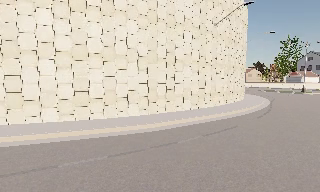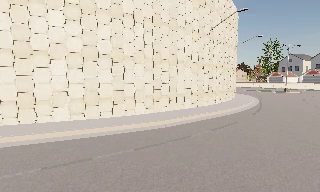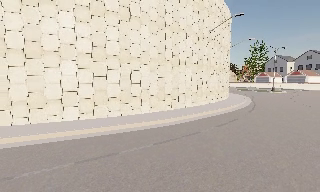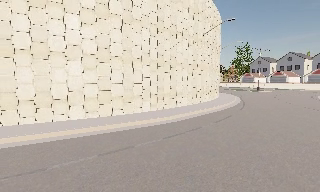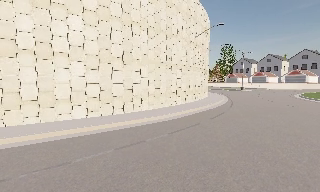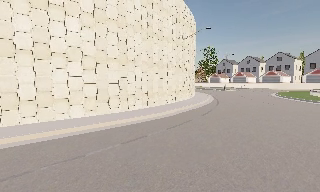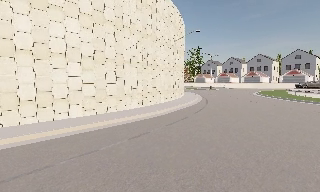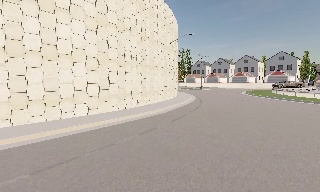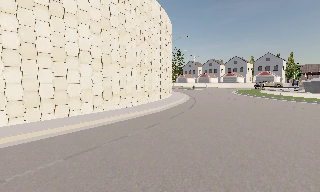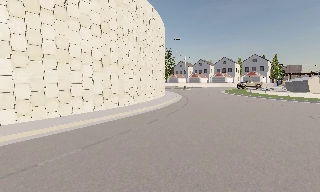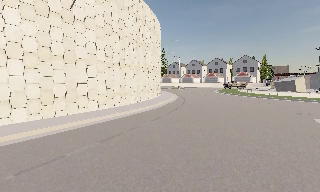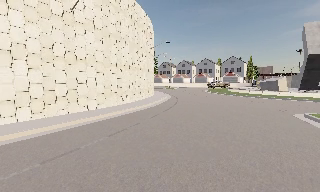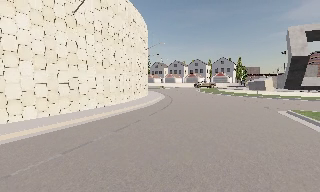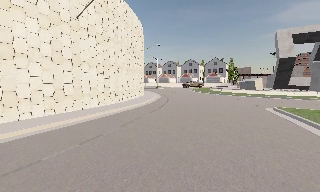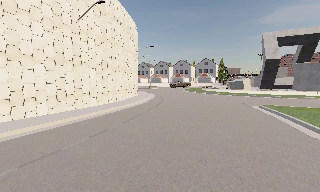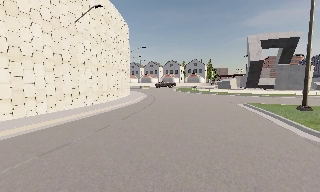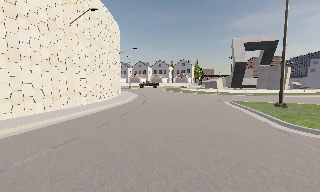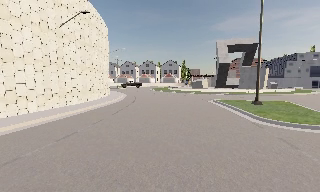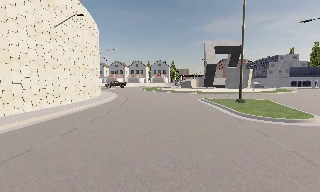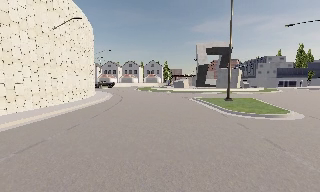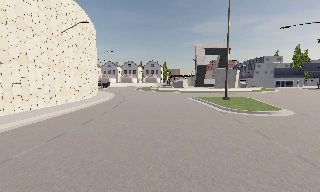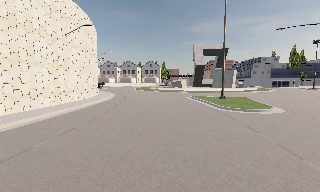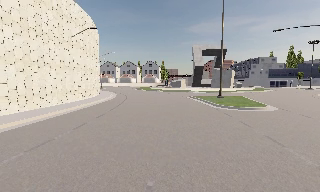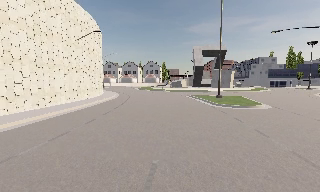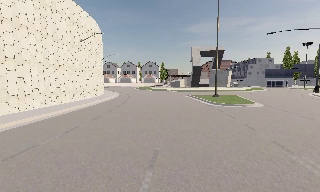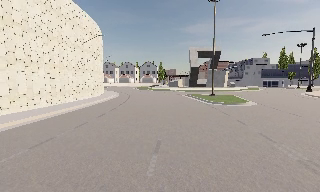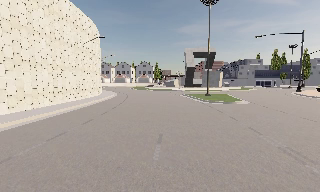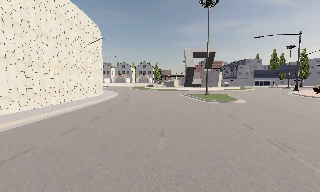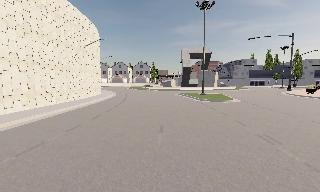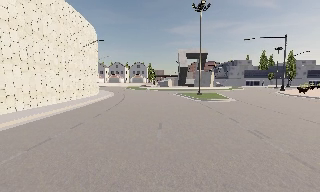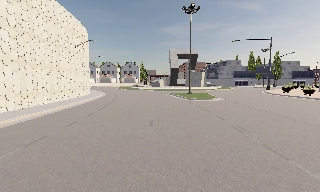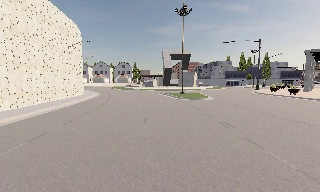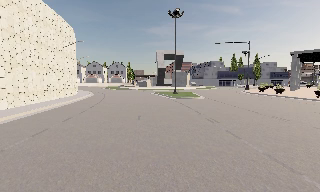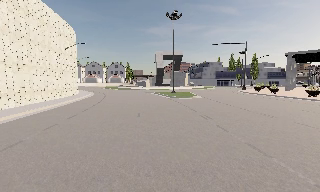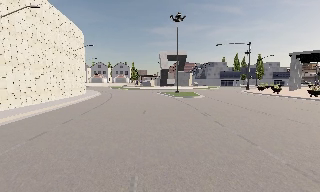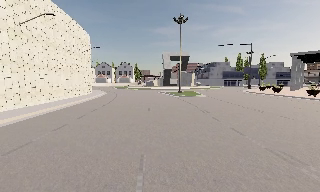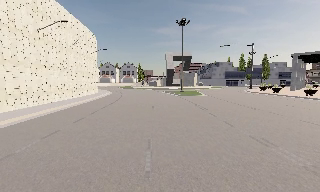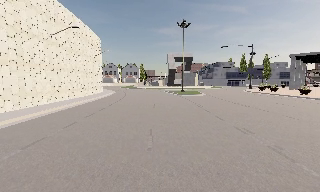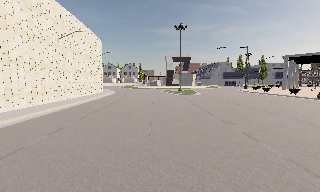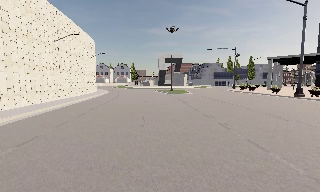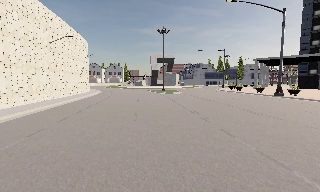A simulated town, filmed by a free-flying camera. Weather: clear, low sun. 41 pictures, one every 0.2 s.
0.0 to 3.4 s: The camera pans to its right, which is clockwise from overhead, by about 65 degrees. It travels backward and to its left, about 13 m.
3.4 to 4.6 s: The camera travels backward, about 4.5 m, so what stands in front gets smaller.
4.6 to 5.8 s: The camera travels backward, about 3.5 m, so what stands in front gets smaller. It loses speed.
5.8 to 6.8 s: The camera travels backward, about 3 m, so what stands in front gets smaller. It gains speed.
6.8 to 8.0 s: The camera travels backward, about 7 m, so what stands in front gets smaller.
The film runs forward here.
